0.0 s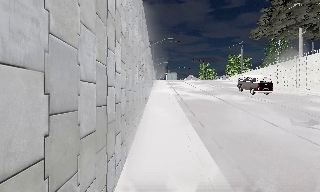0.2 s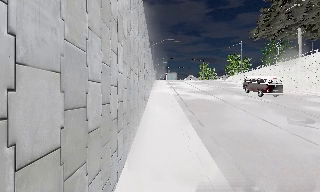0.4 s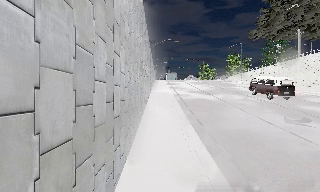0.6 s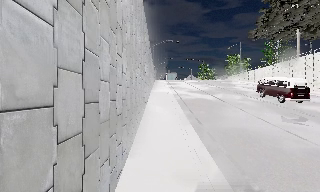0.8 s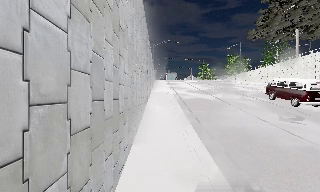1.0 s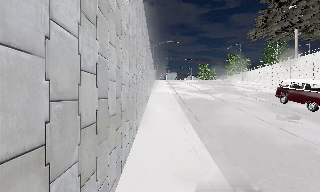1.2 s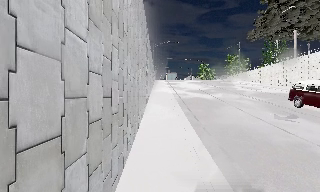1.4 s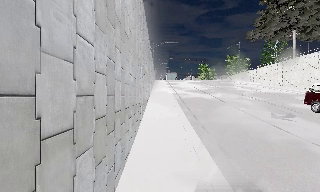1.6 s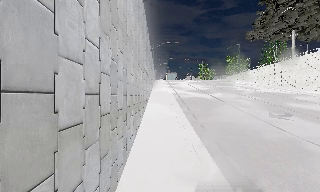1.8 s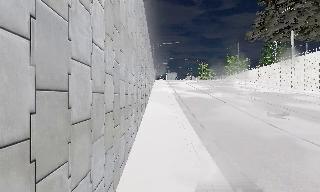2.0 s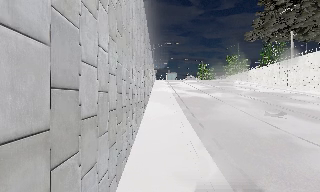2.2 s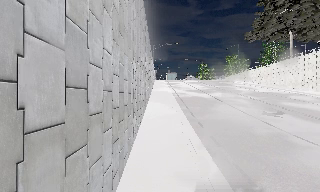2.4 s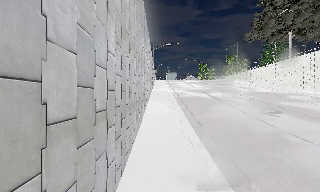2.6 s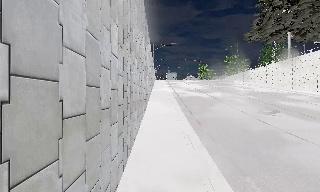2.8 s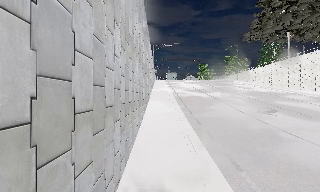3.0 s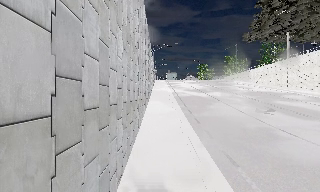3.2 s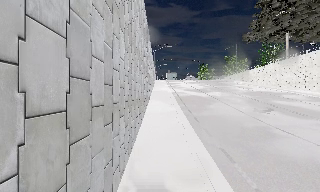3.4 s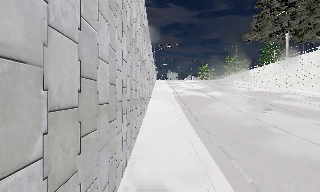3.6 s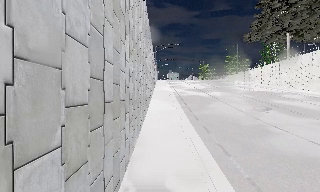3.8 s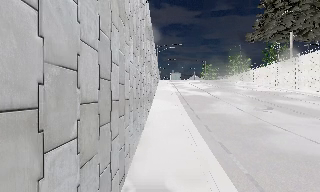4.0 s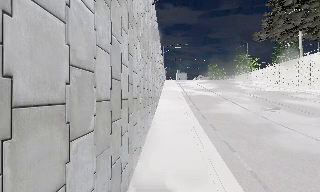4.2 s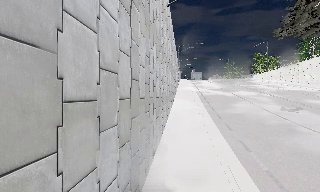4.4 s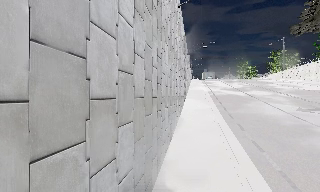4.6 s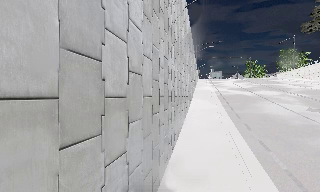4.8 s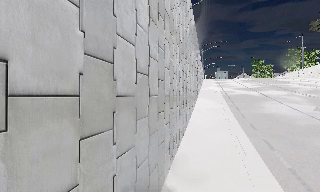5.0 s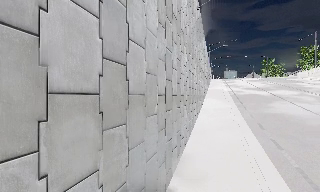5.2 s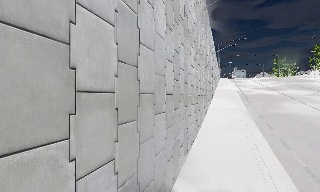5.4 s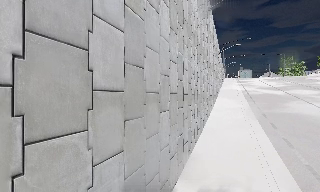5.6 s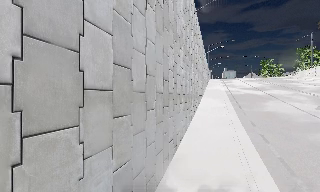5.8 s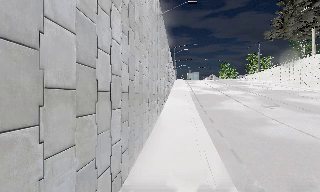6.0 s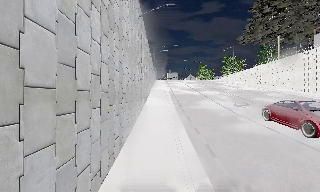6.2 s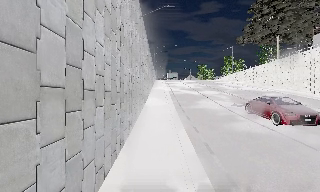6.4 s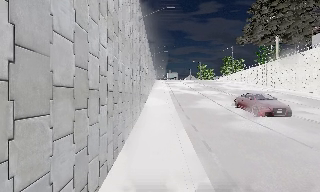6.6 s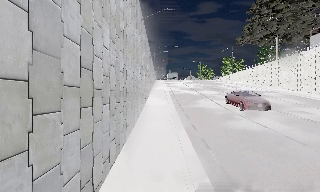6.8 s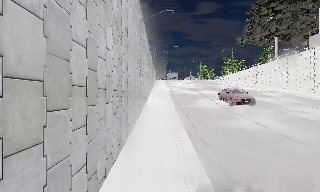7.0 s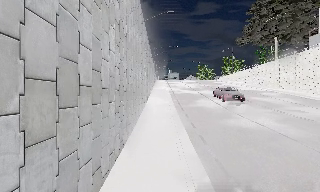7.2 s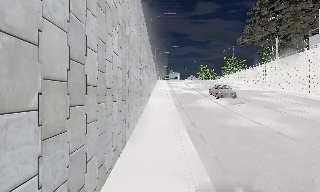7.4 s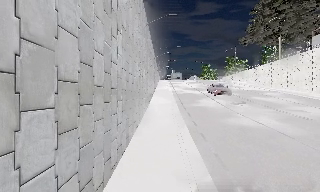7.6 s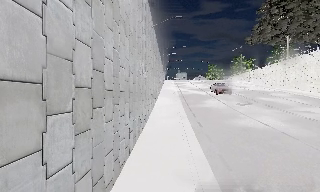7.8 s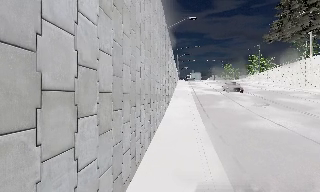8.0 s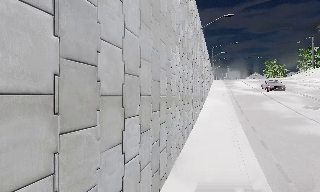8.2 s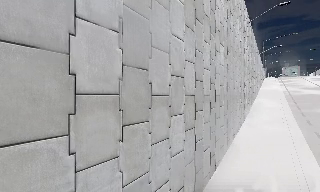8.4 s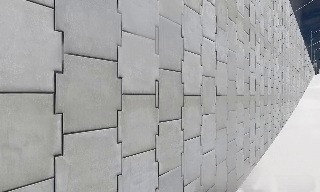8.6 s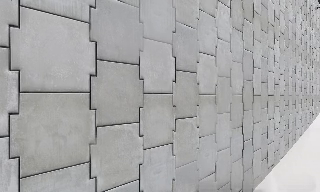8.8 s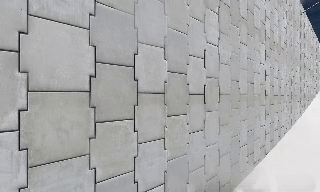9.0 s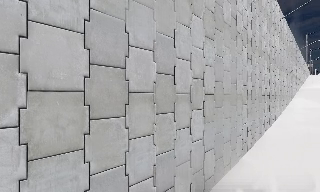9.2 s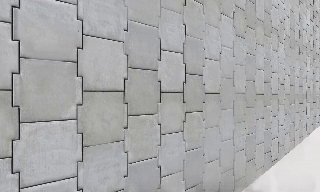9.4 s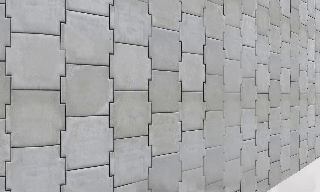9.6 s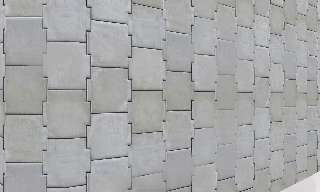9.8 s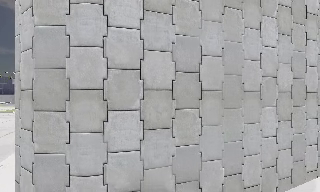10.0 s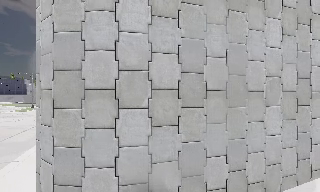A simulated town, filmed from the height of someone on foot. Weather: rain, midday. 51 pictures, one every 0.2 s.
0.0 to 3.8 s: The camera travels backward, about 4 m, so what stands in front gets smaller.
3.8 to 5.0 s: The scene slides to the right, as the camera pans about 20 degrees to its left. It travels backward, about 1 m, so what stands in front gets smaller.
5.0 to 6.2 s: The camera pans to its right, which is clockwise from overhead, by about 20 degrees. It travels backward, about 1 m, so what stands in front gets smaller.
6.2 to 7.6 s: The camera travels backward, about 1.5 m, so what stands in front gets smaller.
7.6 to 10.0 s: The camera swings to its left by about 70 degrees, and the scene slides to the right. It travels backward, about 2.5 m.
The film runs backward here.
